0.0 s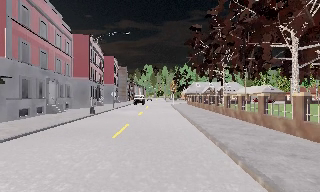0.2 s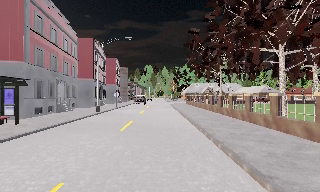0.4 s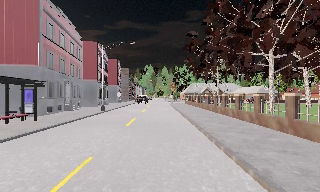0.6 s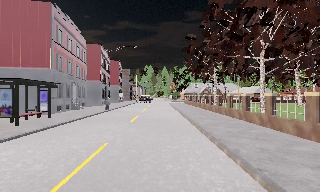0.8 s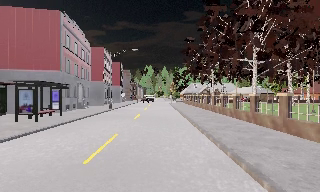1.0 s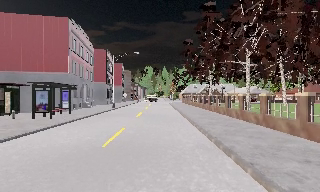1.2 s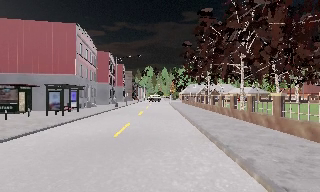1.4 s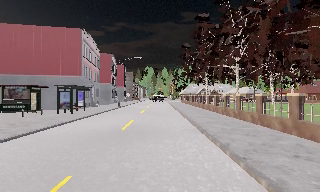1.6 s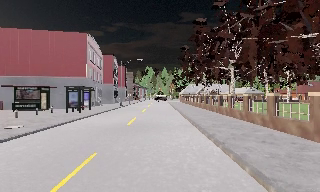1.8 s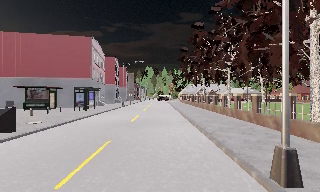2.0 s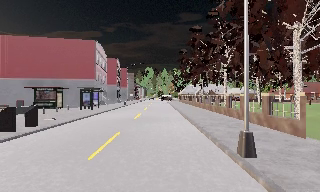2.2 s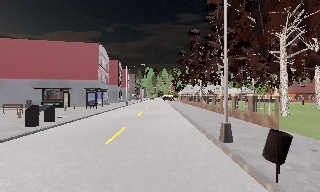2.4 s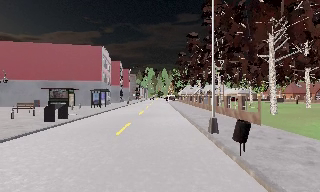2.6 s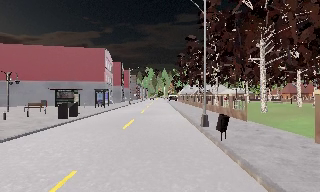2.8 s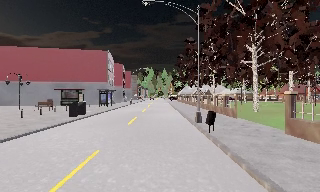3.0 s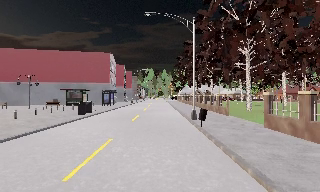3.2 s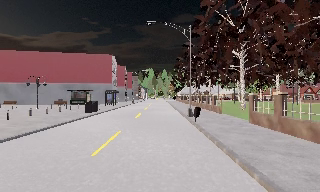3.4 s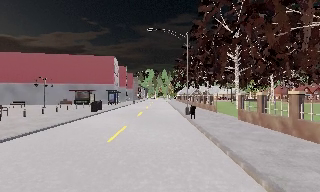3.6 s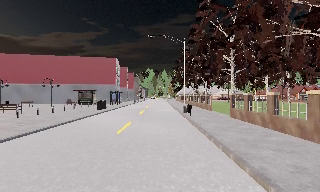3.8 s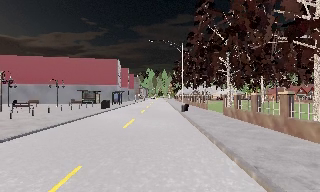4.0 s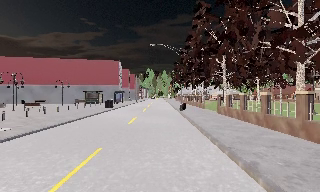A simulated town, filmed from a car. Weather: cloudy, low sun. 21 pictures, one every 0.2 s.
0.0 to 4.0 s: The camera travels backward, about 30 m, so what stands in front gets smaller.
The film runs backward here.
